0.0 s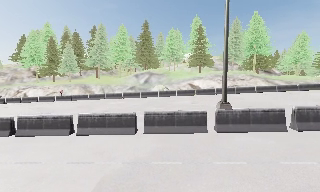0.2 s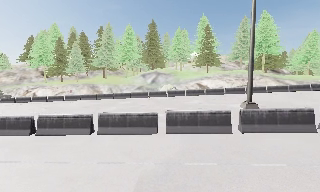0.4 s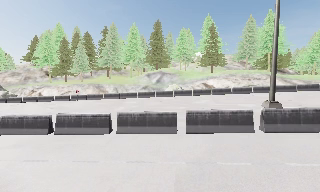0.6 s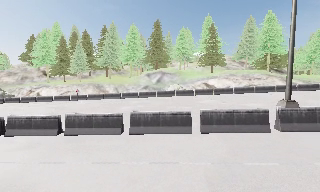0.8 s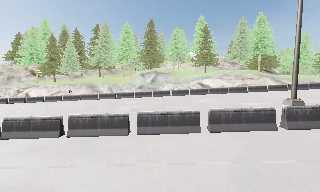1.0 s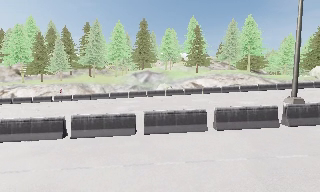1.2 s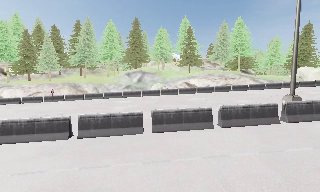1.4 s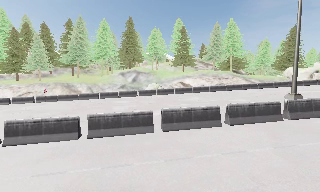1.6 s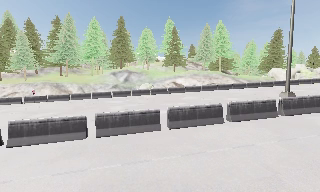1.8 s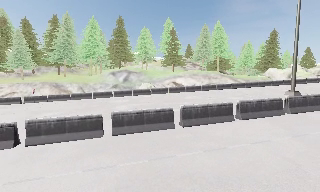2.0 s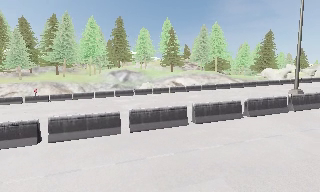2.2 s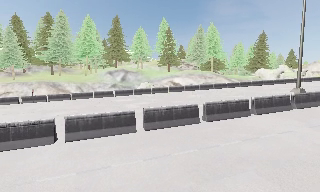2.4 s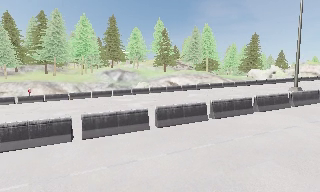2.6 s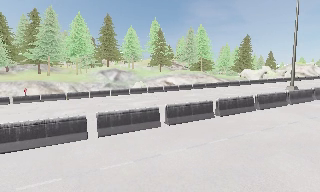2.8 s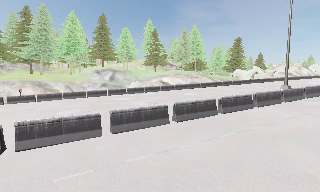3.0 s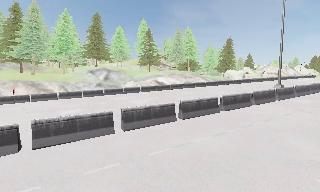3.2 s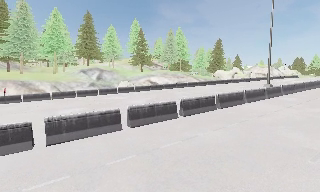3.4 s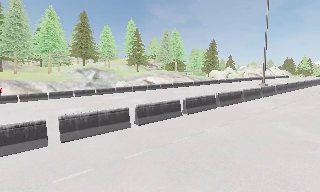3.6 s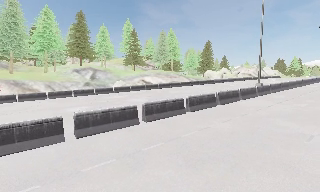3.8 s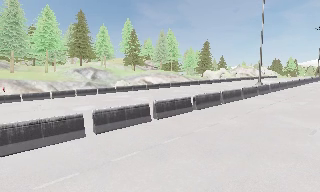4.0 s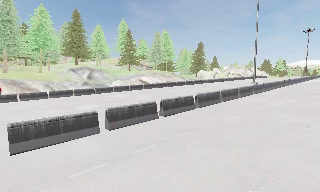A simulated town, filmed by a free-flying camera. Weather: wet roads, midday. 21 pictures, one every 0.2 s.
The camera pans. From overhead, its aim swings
clockwise.
0.0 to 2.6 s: The camera pans to its right, which is clockwise from overhead, by about 30 degrees. It travels to its left, about 13 m, so close, fixed things drift to the right.
2.6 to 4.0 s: The camera pans to its right, which is clockwise from overhead, by about 15 degrees. It travels to its left and backward, about 7 m.
The film runs backward here.
